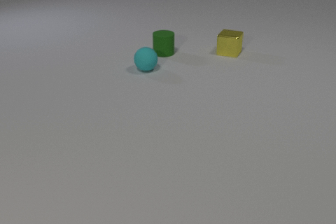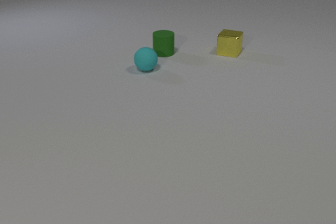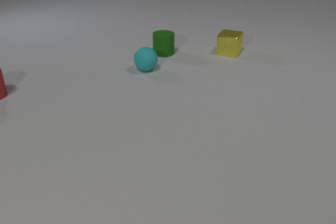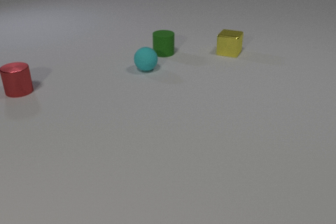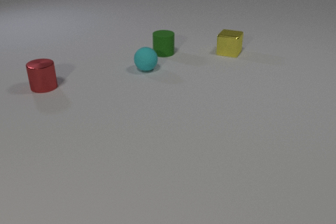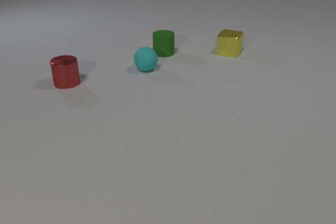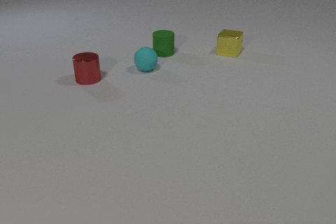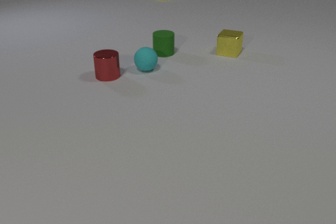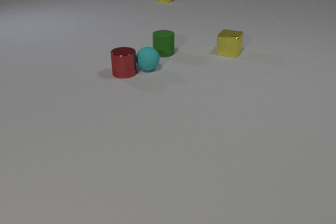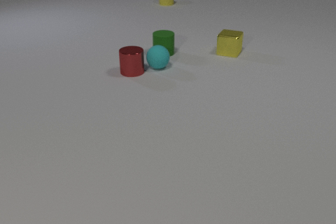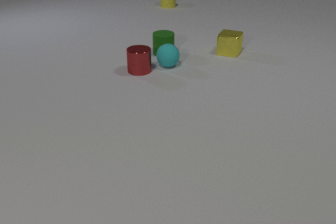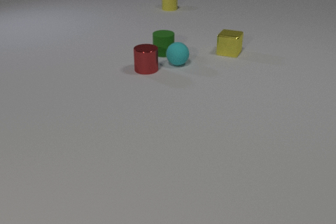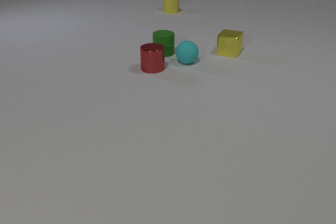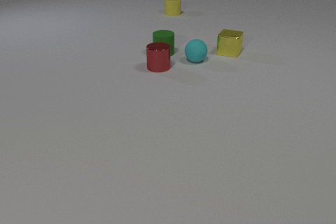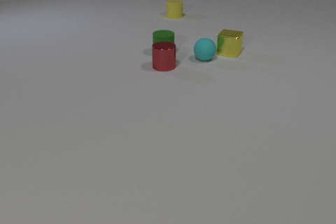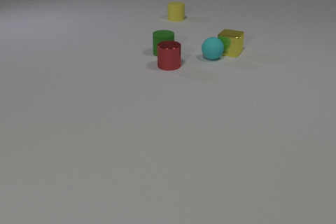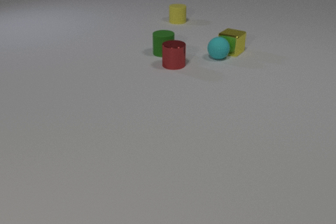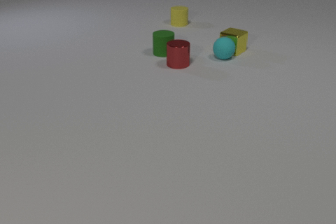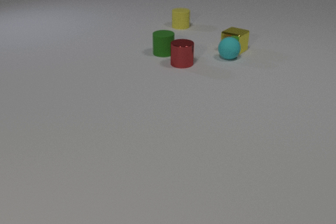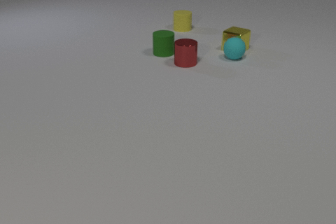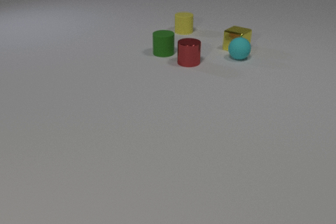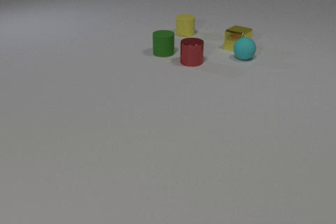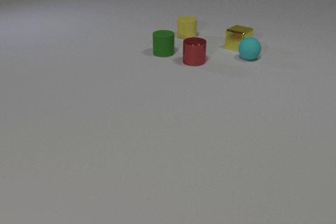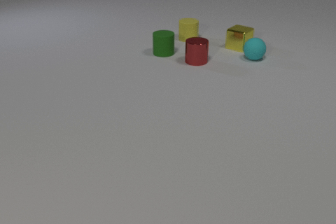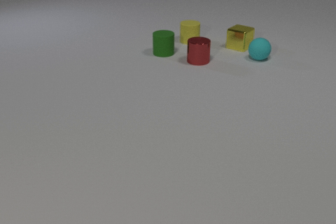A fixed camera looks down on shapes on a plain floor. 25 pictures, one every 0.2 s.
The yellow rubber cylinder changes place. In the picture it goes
toward the camera.
The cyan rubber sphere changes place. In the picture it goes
to the right.
0.0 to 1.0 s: The red metal cylinder comes in at the left edge, slides to the right.
1.0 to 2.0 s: The red metal cylinder slides to the right. The cyan rubber sphere rolls to the right and away from the camera. The yellow rubber cylinder comes in at the top edge, slides toward the camera. The red metal cylinder and the cyan rubber sphere collide.
2.0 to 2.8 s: The red metal cylinder slides to the right. The cyan rubber sphere rolls to the right and away from the camera. The yellow rubber cylinder slides toward the camera.
2.8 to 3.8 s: The red metal cylinder slides to the right and away from the camera. The cyan rubber sphere rolls to the right. The yellow metal cube slides away from the camera and to the right. The yellow rubber cylinder slides toward the camera. The cyan rubber sphere and the yellow metal cube collide.
3.8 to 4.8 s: The red metal cylinder slides to the right and away from the camera. The cyan rubber sphere rolls to the right. The yellow metal cube slides away from the camera. The yellow rubber cylinder slides toward the camera.
What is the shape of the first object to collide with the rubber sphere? cylinder.
Are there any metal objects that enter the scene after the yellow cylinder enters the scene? no.
How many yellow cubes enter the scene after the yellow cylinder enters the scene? 0.
